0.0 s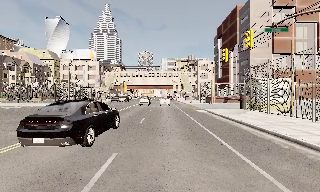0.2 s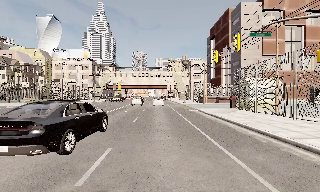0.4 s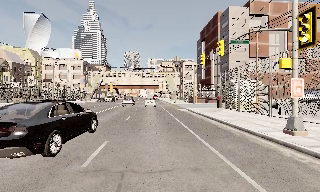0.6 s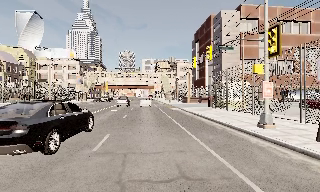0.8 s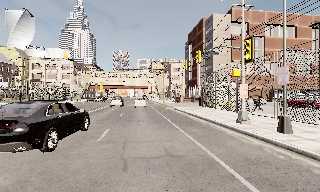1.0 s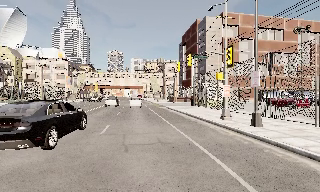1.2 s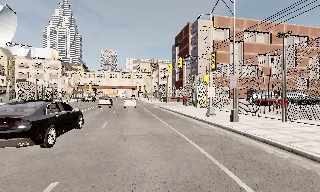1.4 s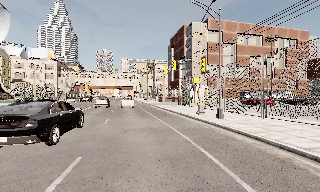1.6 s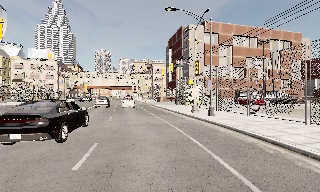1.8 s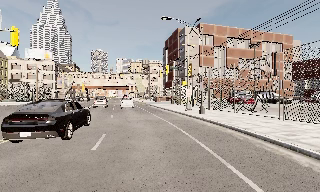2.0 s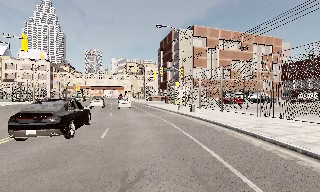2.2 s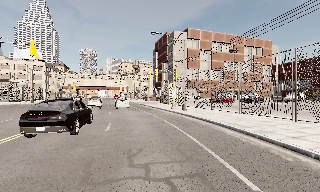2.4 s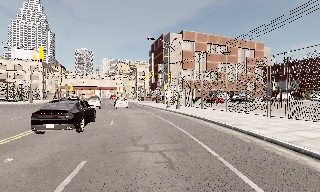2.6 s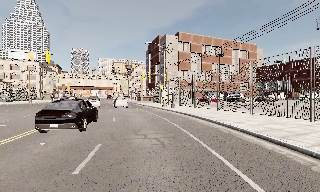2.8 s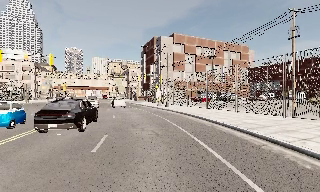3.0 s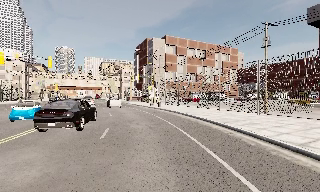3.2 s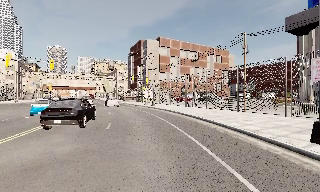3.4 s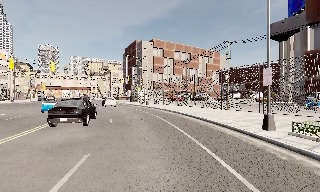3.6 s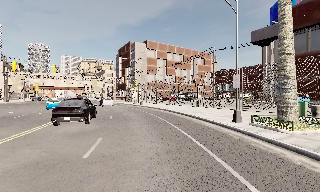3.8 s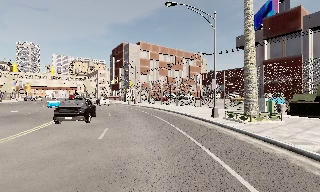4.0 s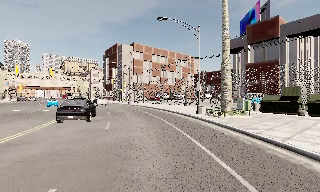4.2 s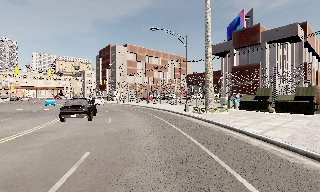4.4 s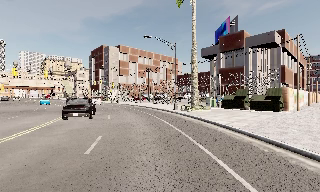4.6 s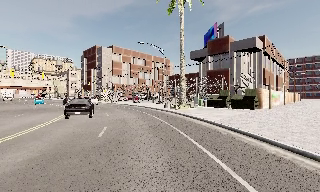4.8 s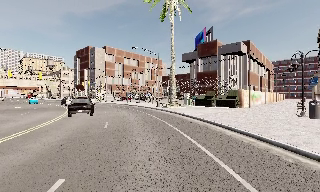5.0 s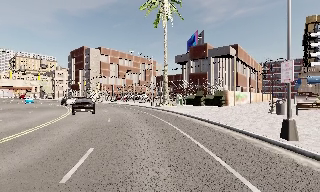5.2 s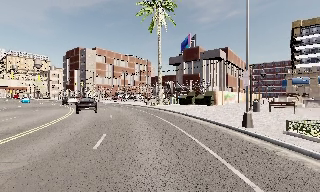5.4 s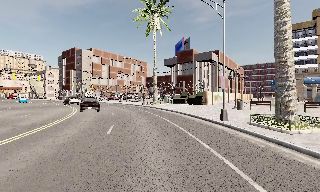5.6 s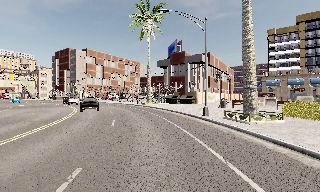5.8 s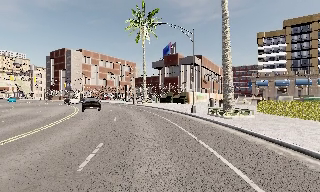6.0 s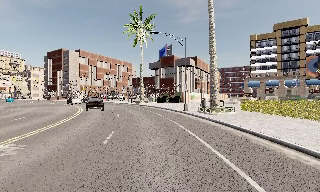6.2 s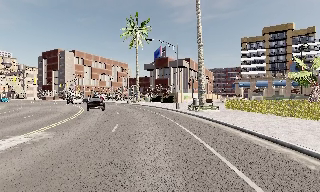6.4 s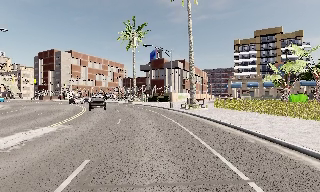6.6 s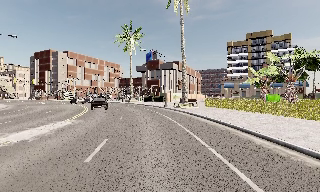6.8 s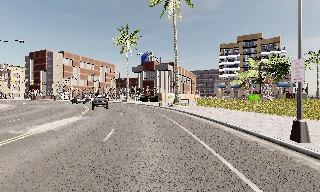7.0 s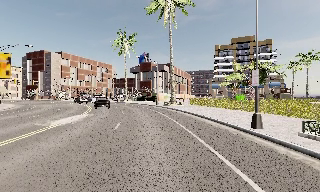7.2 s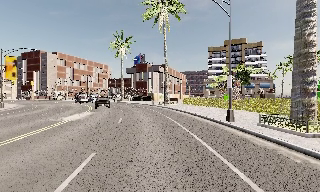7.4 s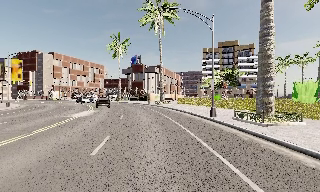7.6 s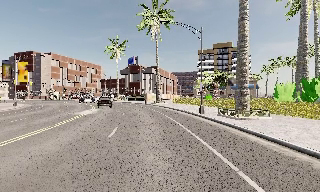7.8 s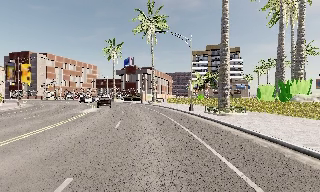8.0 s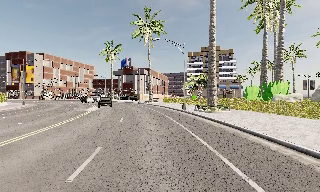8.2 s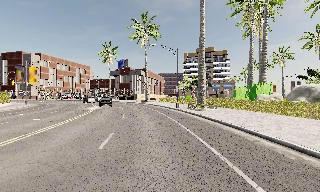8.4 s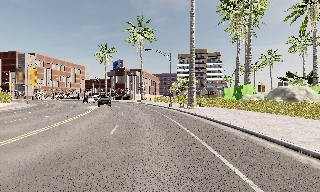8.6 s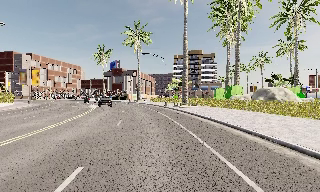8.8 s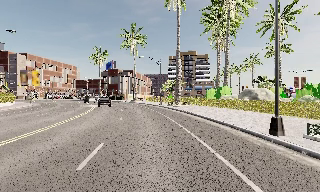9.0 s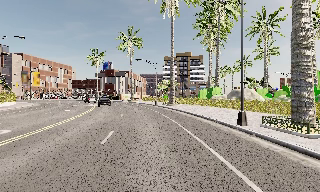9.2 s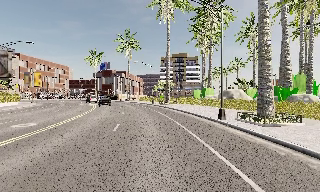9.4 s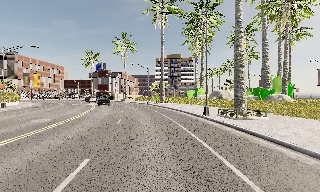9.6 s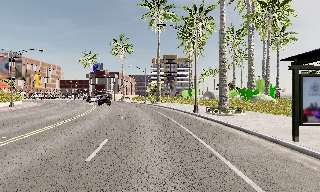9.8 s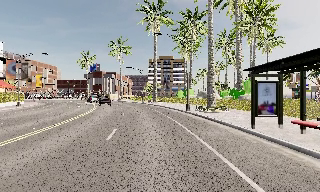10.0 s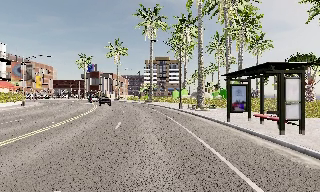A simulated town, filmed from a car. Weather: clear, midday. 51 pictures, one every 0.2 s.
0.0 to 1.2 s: The scene slides to the left, as the camera pans about 15 degrees to its right. It travels backward, about 6 m, so what stands in front gets smaller. It gains speed.
1.2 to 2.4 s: The camera travels backward, about 9 m, so what stands in front gets smaller.
2.4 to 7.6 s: The scene slides to the left, as the camera pans about 50 degrees to its right. It travels backward, about 50 m.
7.6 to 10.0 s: The scene slides to the left, as the camera pans about 20 degrees to its right. It travels backward, about 25 m, so what stands in front gets smaller.
The film runs backward here.
